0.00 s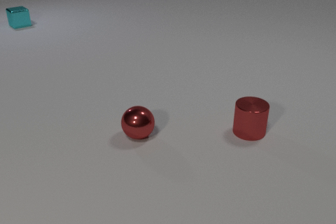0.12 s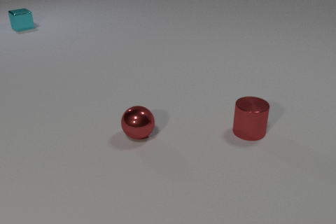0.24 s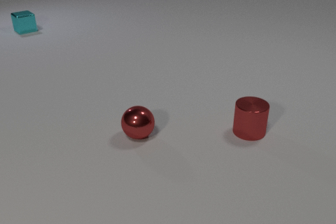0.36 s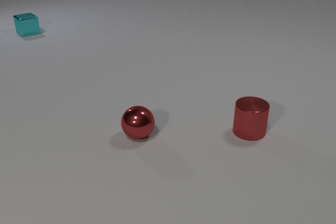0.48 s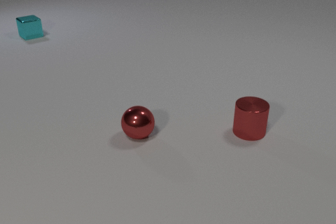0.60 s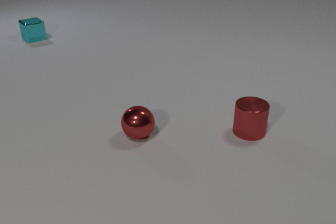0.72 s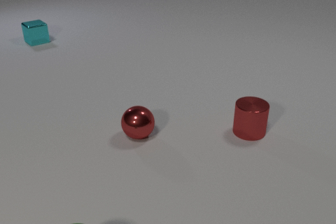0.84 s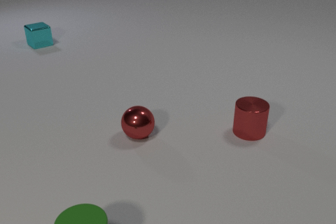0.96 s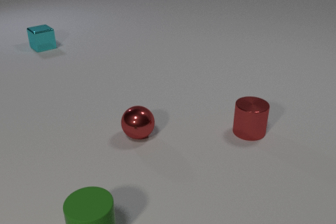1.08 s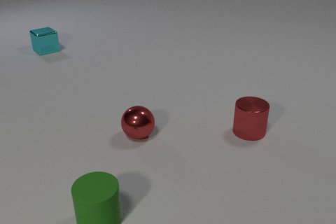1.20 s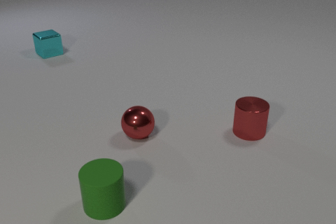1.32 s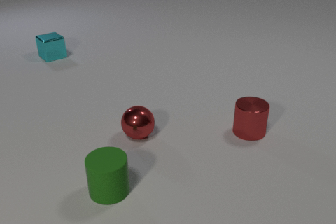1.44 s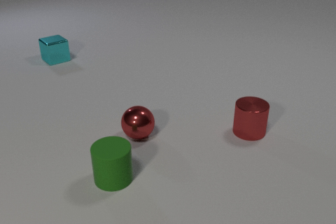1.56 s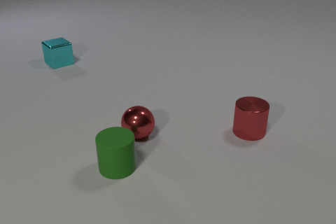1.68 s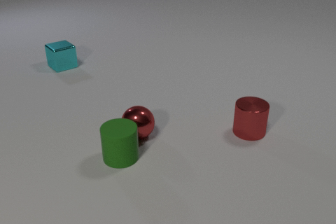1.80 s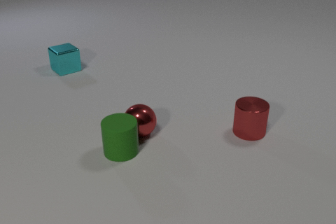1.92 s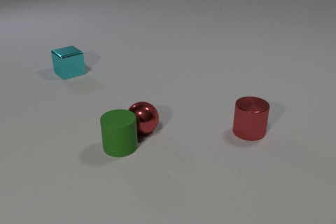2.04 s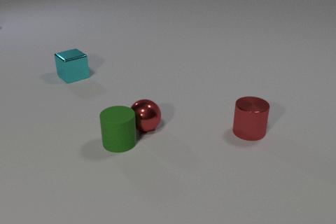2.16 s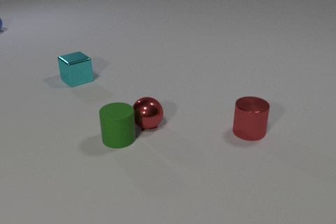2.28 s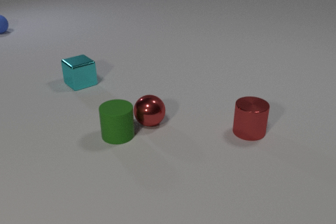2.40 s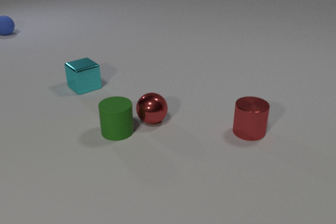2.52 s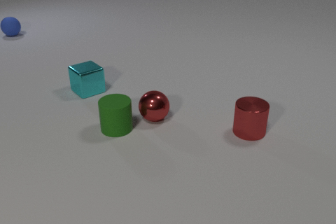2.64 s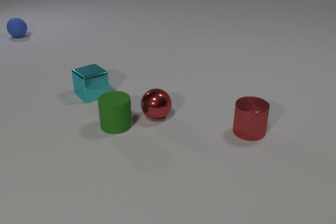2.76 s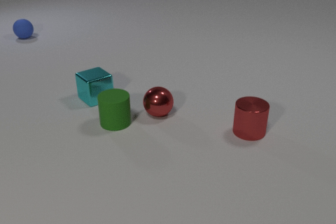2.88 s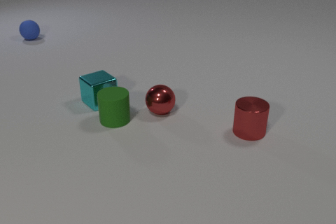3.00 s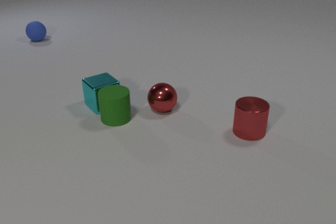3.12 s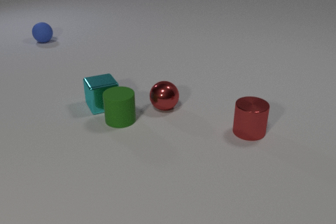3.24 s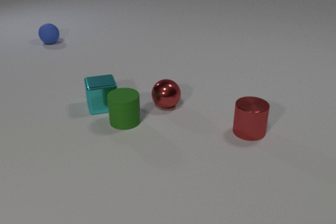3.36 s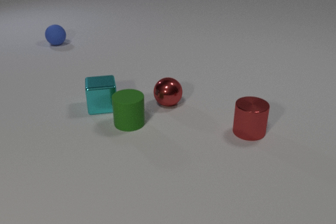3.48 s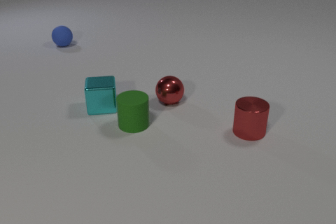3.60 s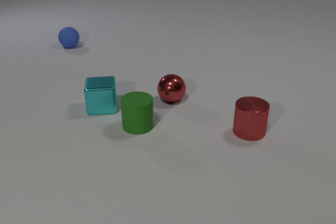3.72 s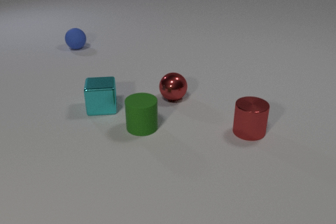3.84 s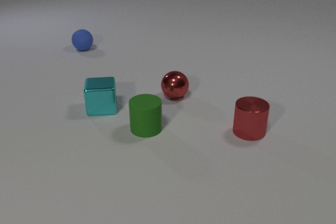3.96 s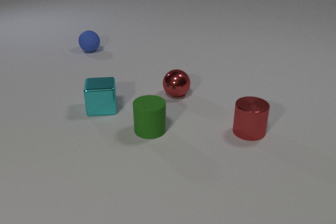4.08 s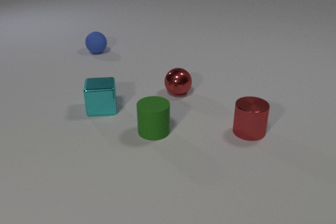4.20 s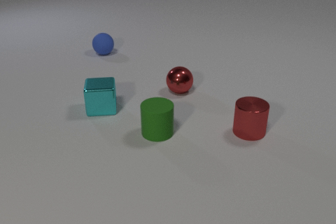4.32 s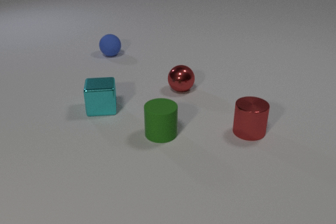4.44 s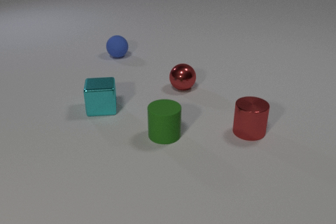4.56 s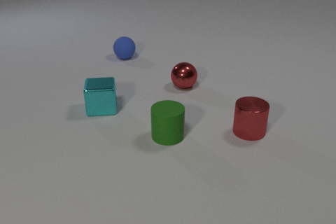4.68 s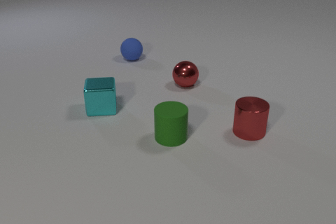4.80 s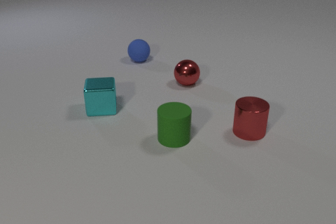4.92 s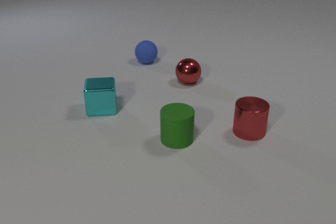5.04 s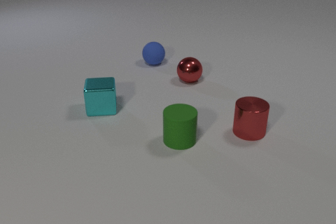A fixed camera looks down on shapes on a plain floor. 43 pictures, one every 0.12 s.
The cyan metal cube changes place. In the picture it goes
toward the camera.
The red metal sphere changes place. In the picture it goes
away from the camera.
0.00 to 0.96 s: The green rubber cylinder comes in at the bottom edge, slides away from the camera. The cyan metal cube slides toward the camera.
0.96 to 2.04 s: The green rubber cylinder slides away from the camera. The red metal sphere rolls away from the camera and to the right. The cyan metal cube slides toward the camera. The green rubber cylinder and the red metal sphere collide.
2.04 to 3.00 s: The green rubber cylinder slides away from the camera. The red metal sphere rolls away from the camera and to the right. The blue rubber sphere comes in at the left edge, rolls toward the camera and to the right. The cyan metal cube slides toward the camera. The green rubber cylinder and the cyan metal cube collide.
3.00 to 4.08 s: The green rubber cylinder slides to the right and toward the camera. The red metal sphere rolls away from the camera and to the right. The blue rubber sphere rolls to the right and toward the camera. The cyan metal cube slides toward the camera, spins clockwise seen from above by about 30 degrees, its near face sliding to the left.
4.08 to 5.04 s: The green rubber cylinder slides to the right and toward the camera. The red metal sphere rolls away from the camera. The blue rubber sphere rolls to the right and toward the camera.
What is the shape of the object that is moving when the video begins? cube.
What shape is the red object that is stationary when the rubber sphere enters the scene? cylinder.
What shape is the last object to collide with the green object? cube.
